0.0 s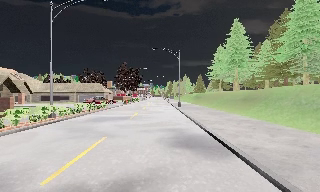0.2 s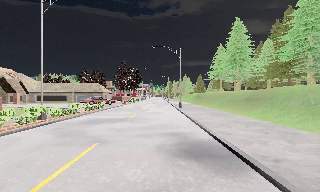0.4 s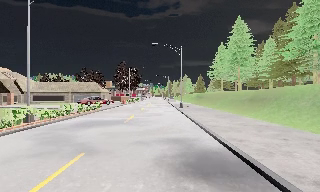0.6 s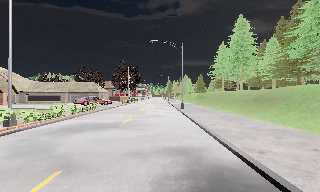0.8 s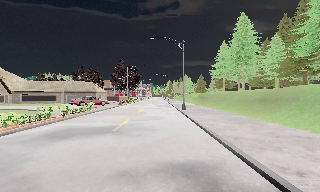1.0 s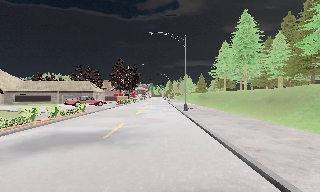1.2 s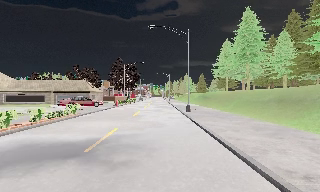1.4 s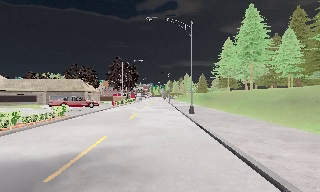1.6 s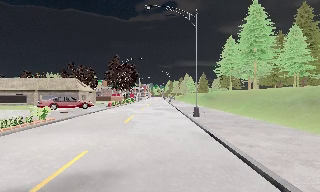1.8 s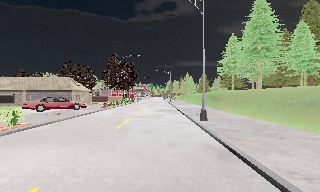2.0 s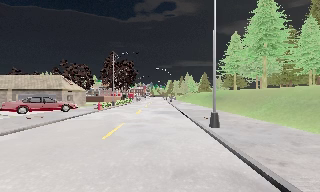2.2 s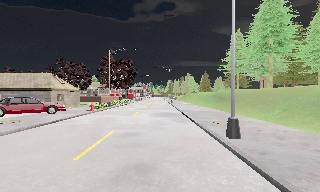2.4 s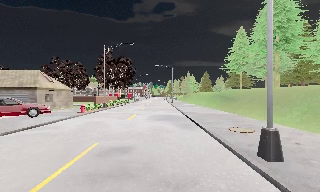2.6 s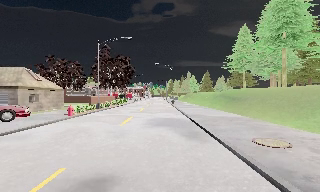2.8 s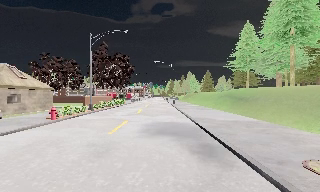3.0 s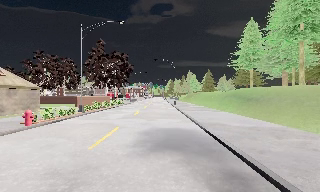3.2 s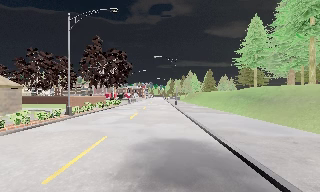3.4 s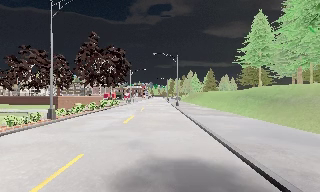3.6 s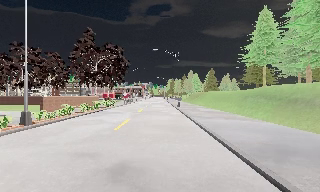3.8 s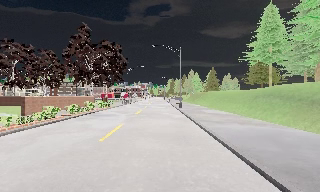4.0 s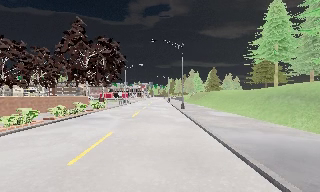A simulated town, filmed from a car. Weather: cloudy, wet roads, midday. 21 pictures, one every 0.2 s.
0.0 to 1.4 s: The camera travels forward, about 8 m, so what stands in front looms larger. It gains speed.
1.4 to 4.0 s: The camera travels forward, about 25 m, so what stands in front looms larger.
The film runs forward here.
